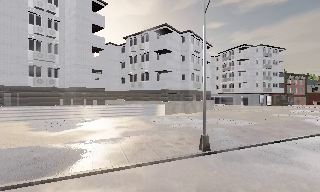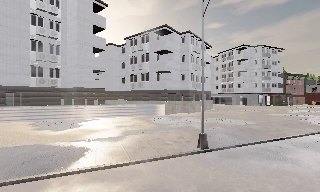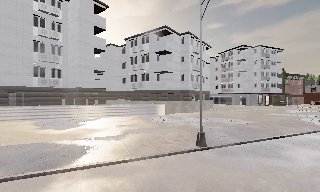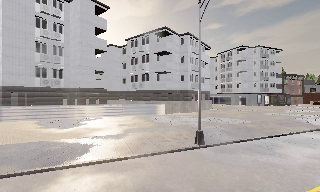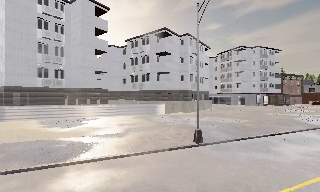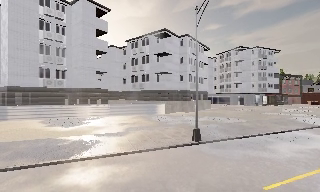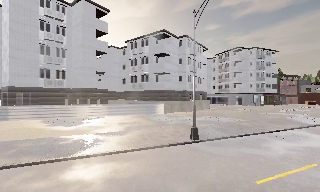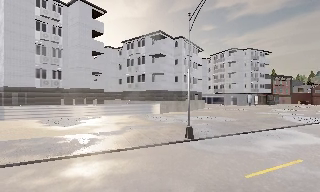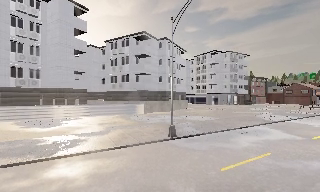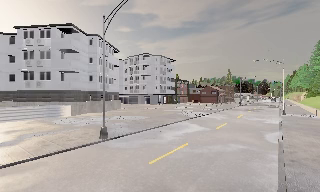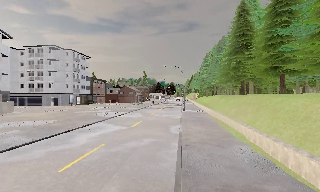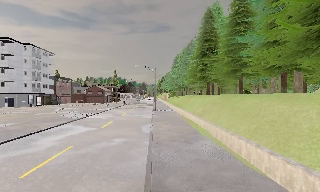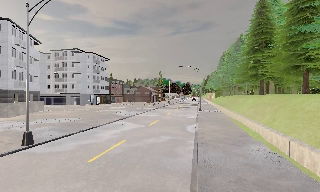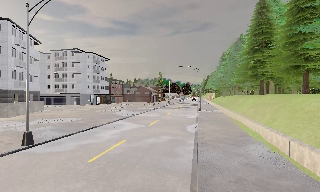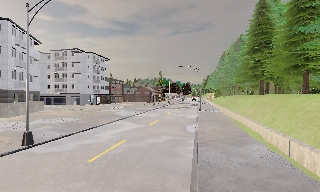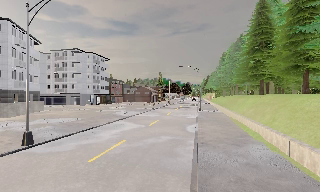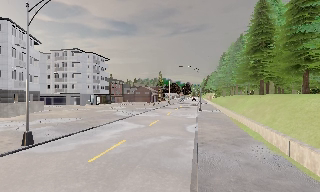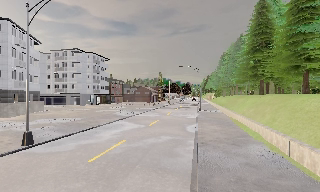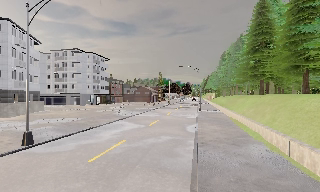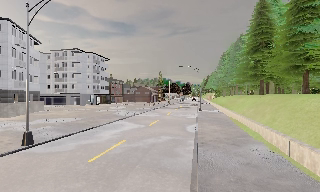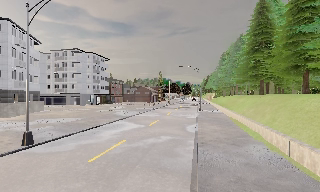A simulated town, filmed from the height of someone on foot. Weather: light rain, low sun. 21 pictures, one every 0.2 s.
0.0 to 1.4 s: The camera travels backward, about 2 m, so what stands in front gets smaller.
1.4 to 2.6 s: The camera swings to its right by about 50 degrees, and the scene slides to the left. It travels backward, about 1.5 m.
2.6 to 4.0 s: The camera keeps its place and its aim.
The film runs backward here.
